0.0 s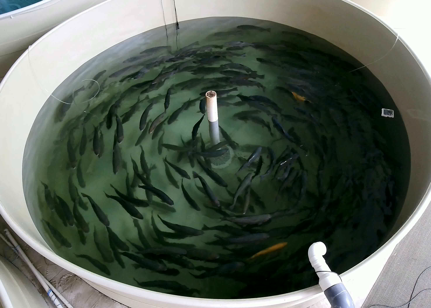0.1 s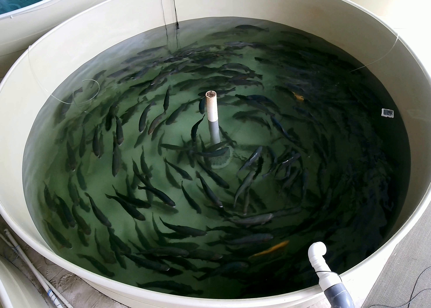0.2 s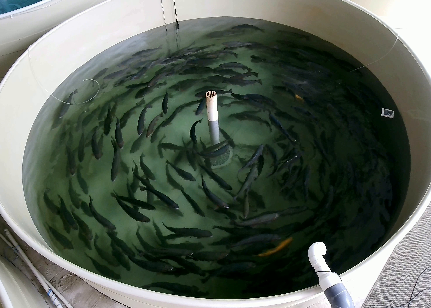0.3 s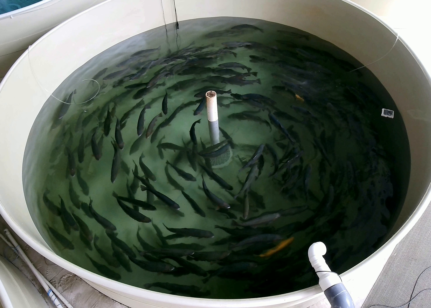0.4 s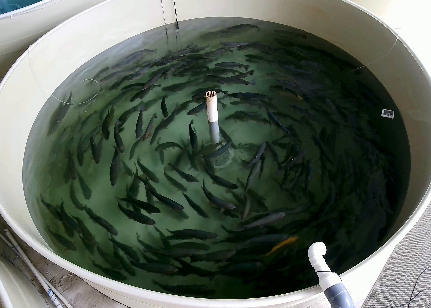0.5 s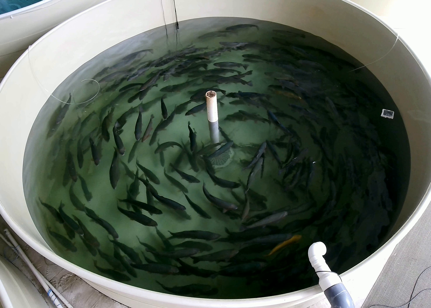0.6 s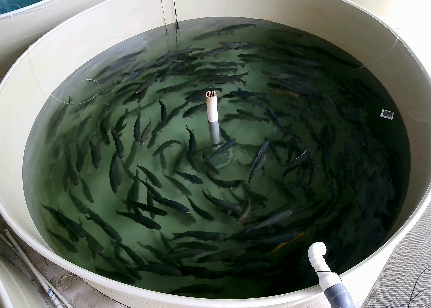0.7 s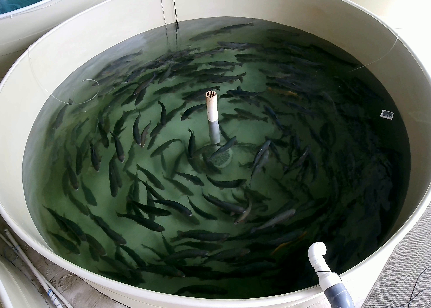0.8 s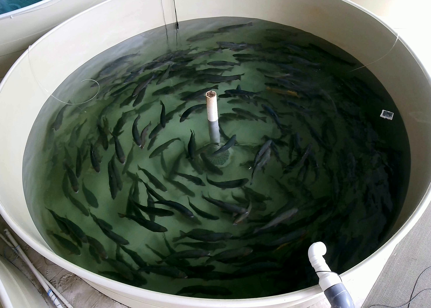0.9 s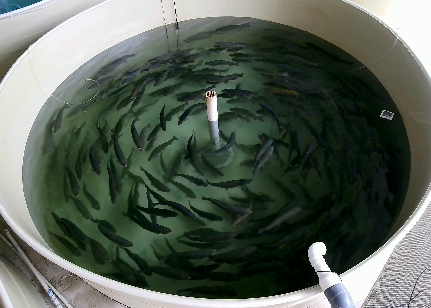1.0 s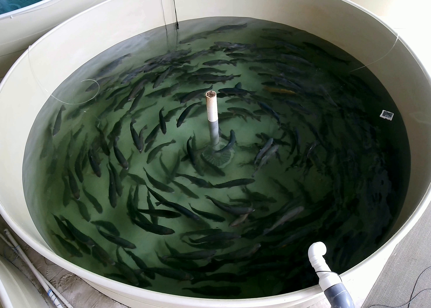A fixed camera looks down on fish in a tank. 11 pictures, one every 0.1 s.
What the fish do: Normal cruising.
